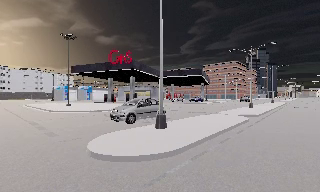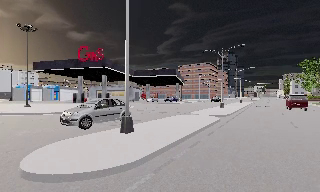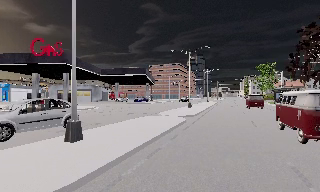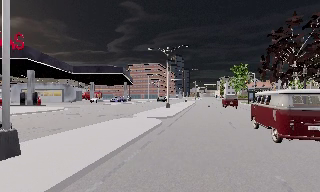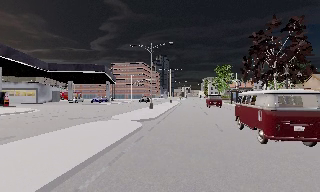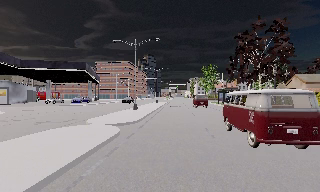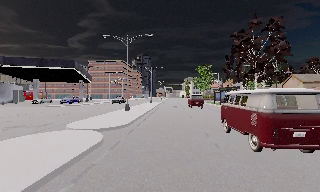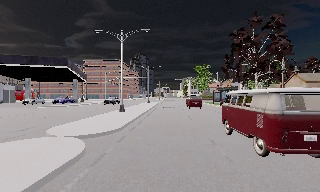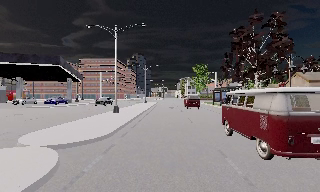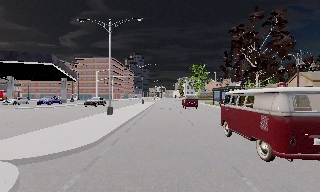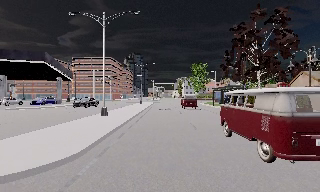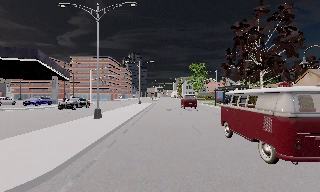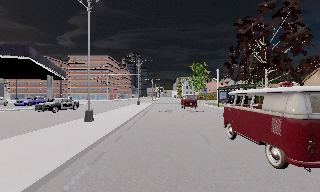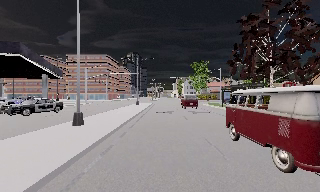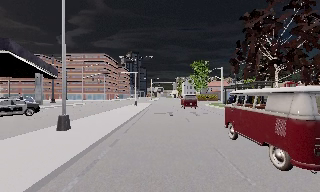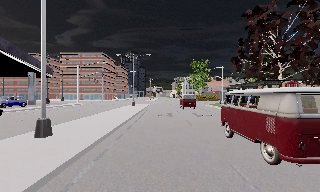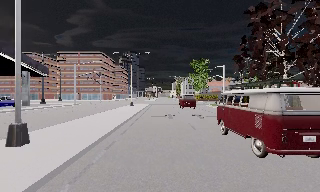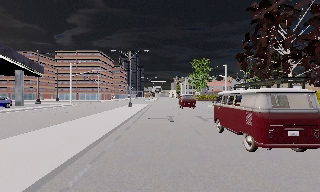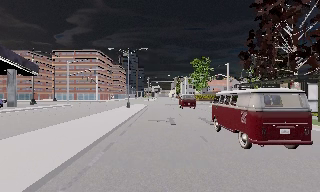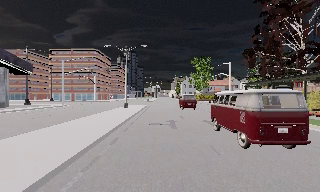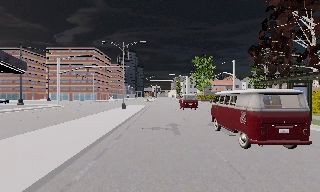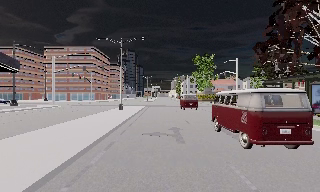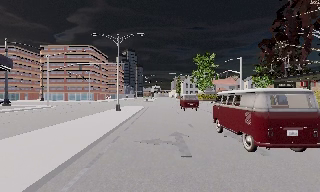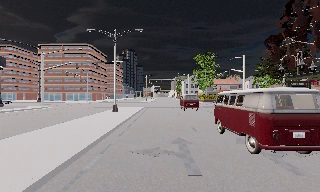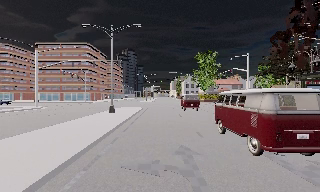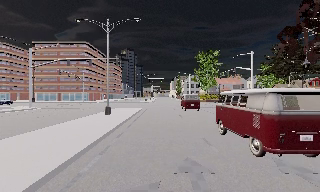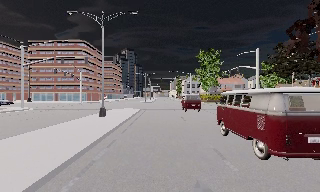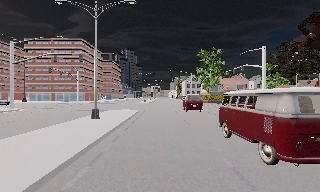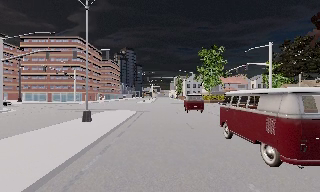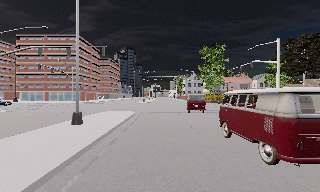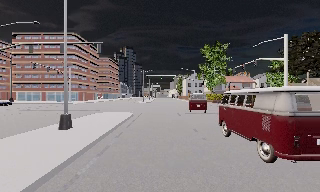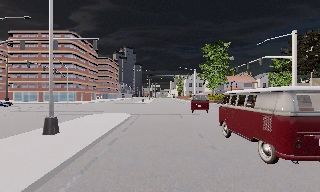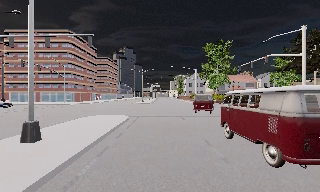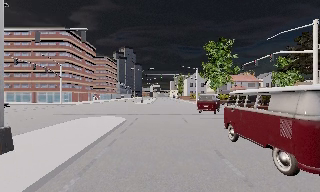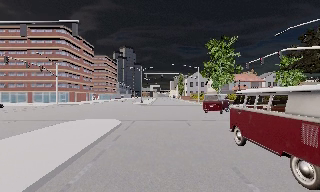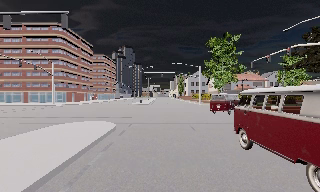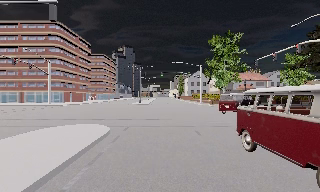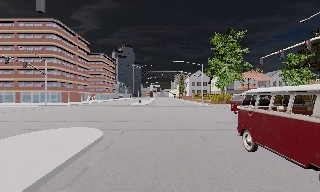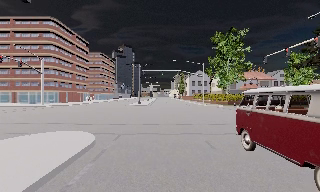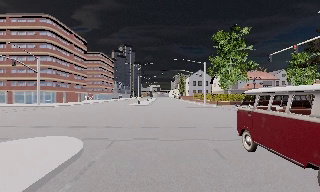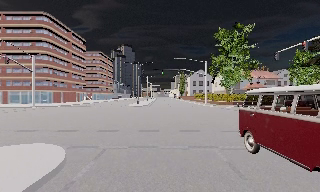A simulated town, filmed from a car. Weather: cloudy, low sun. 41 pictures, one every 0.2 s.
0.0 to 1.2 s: The camera pans to its right, which is clockwise from overhead, by about 35 degrees. It travels forward, about 7 m.
1.2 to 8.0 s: The camera travels forward, about 40 m, so what stands in front looms larger.
The film runs forward here.
